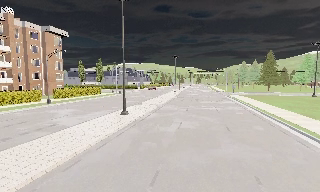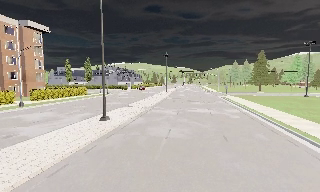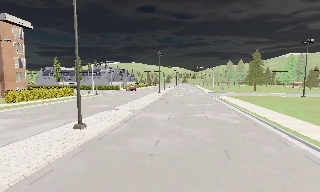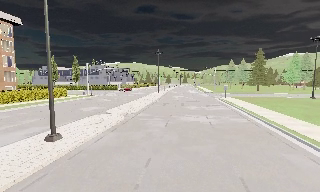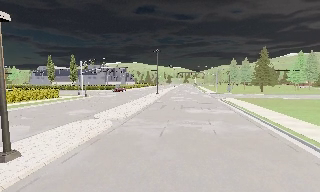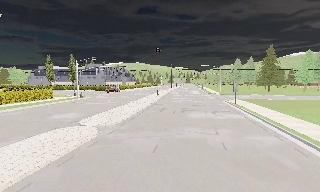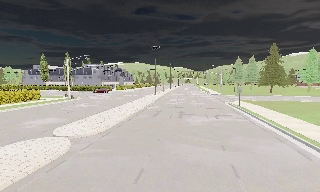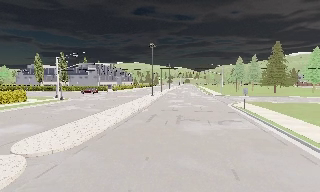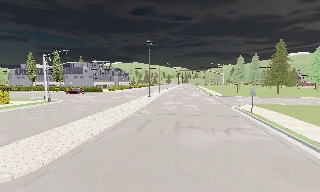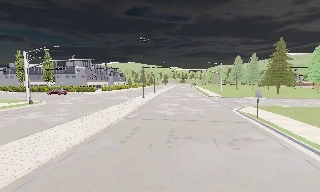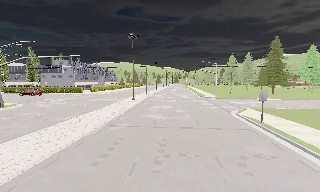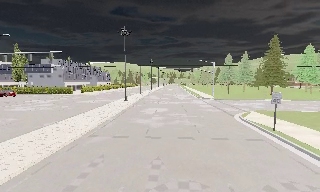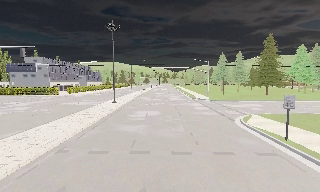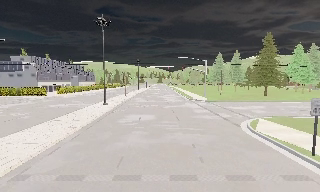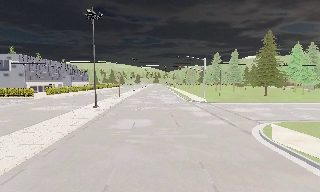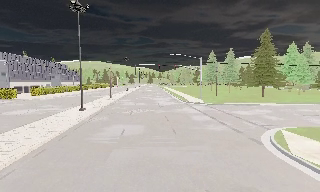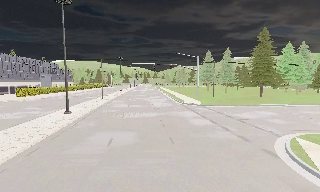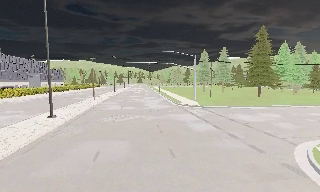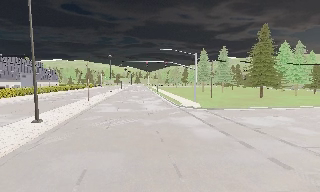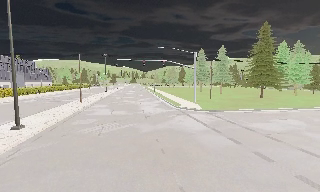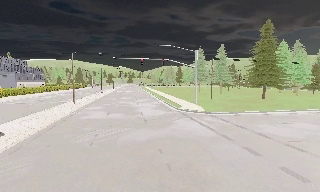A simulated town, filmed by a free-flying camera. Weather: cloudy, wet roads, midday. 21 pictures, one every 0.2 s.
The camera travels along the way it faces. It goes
forward.
0.0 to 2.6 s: The camera pans to its right, which is clockwise from overhead, by about 15 degrees. It travels forward, about 30 m, so what stands in front looms larger.
2.6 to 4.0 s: The camera pans to its right, which is clockwise from overhead, by about 10 degrees. It travels forward, about 12 m, so what stands in front looms larger.
The film runs forward here.
